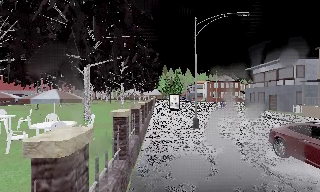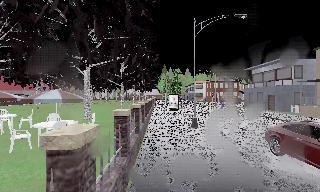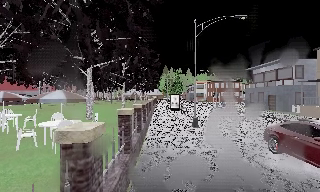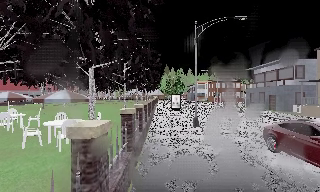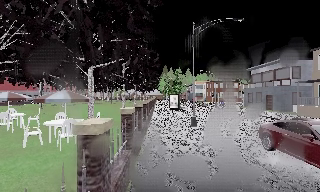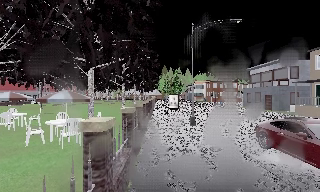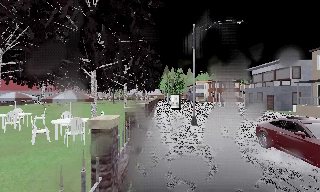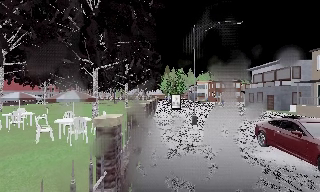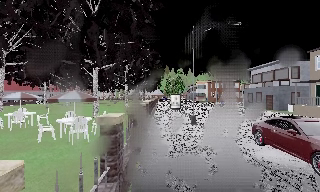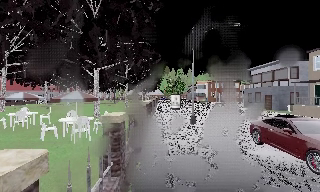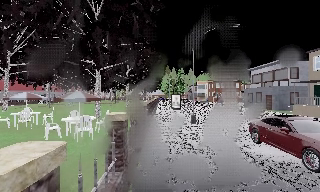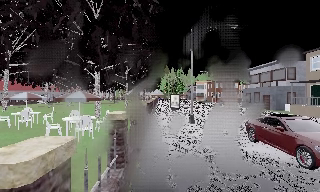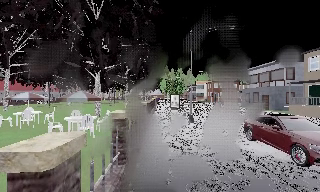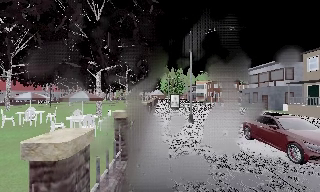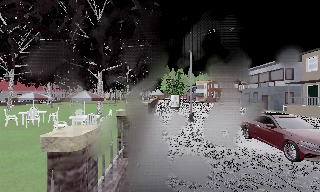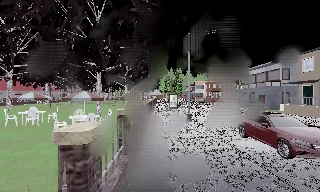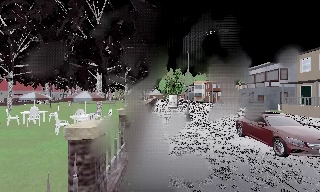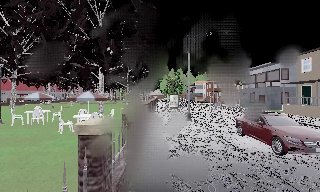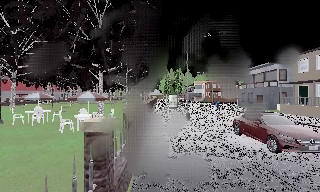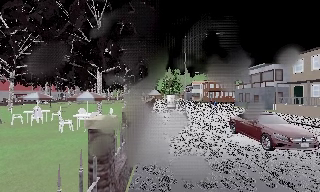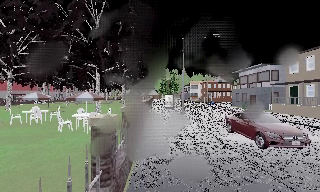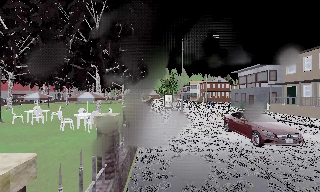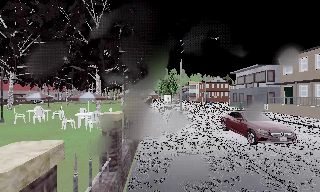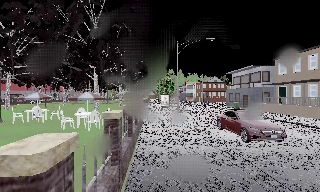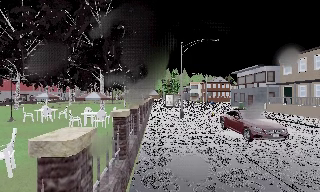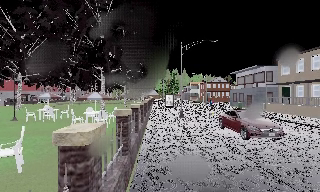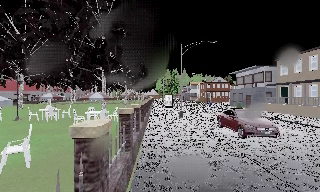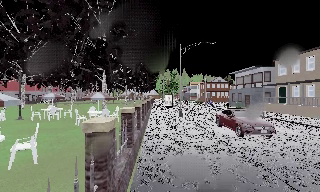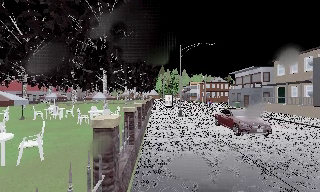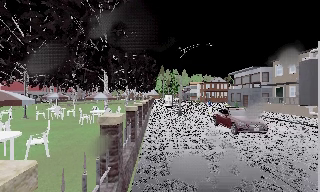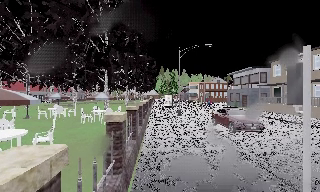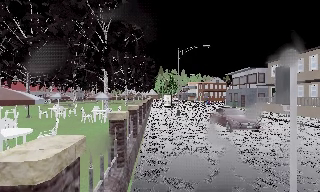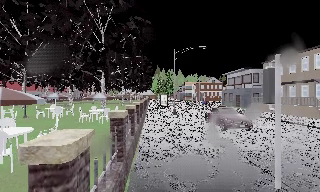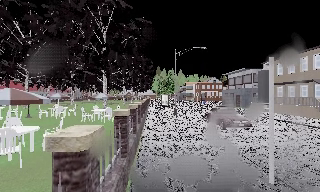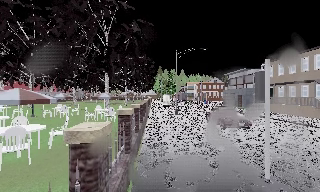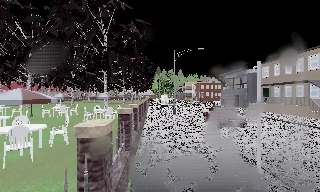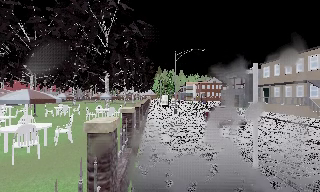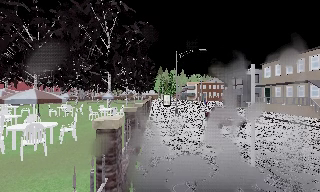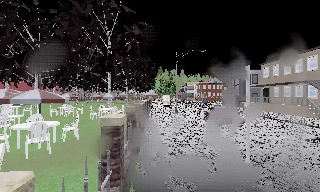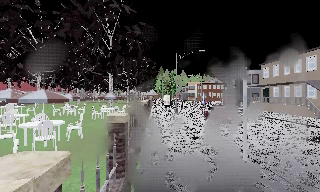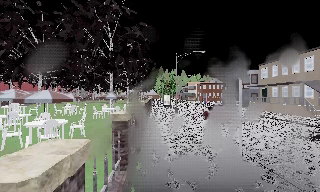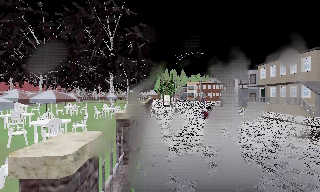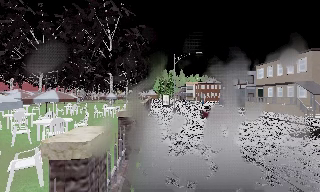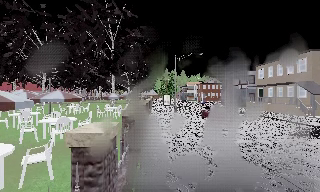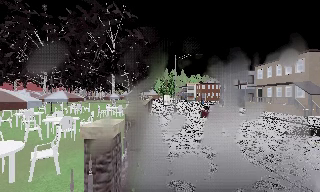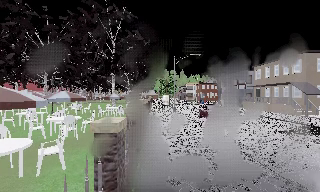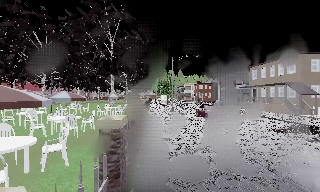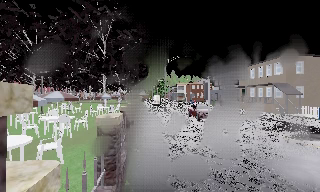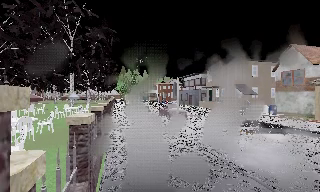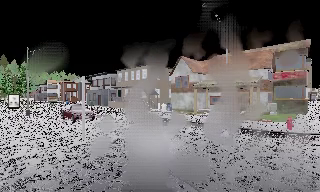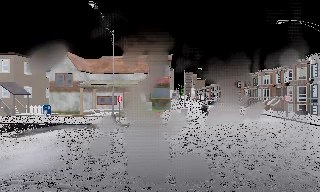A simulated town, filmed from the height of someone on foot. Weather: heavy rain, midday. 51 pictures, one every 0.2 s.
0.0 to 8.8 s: The camera travels backward, about 10 m, so what stands in front gets smaller.
8.8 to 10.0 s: The scene slides to the left, as the camera pans about 85 degrees to its right. It travels backward, about 1.5 m.
The film runs backward here.
